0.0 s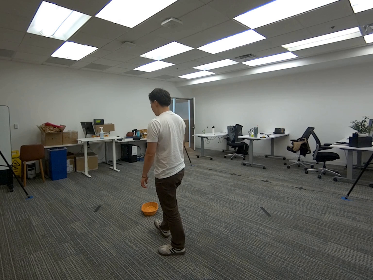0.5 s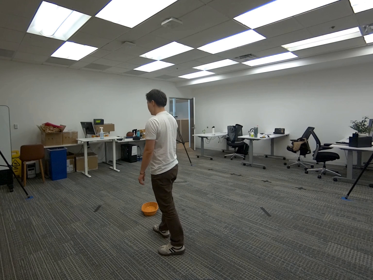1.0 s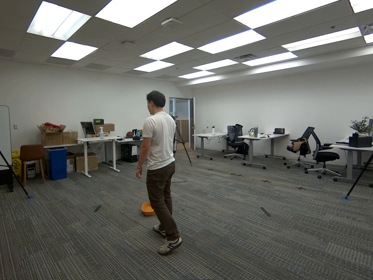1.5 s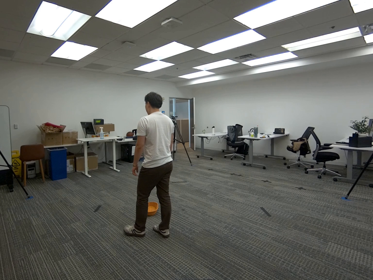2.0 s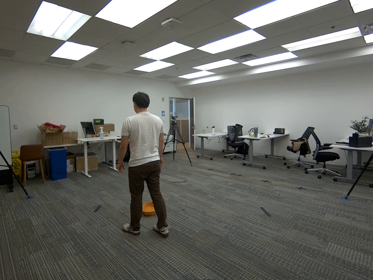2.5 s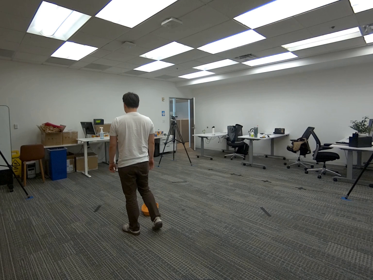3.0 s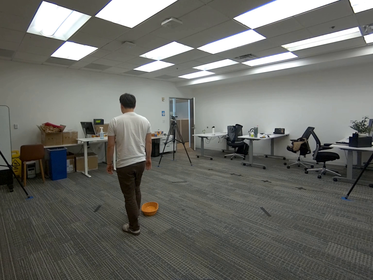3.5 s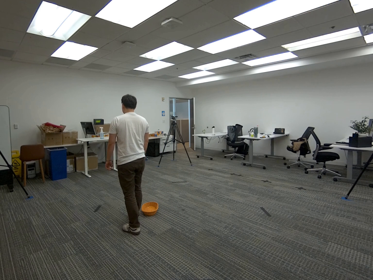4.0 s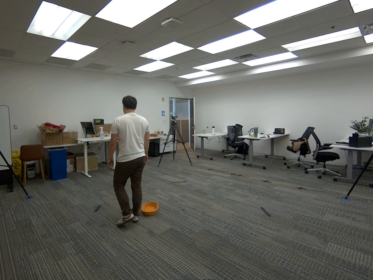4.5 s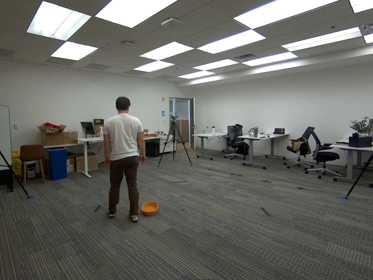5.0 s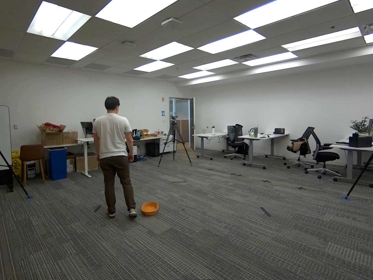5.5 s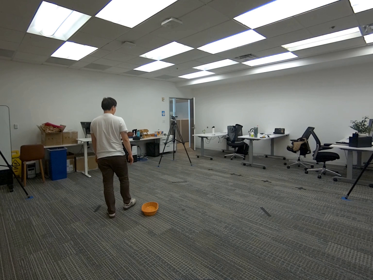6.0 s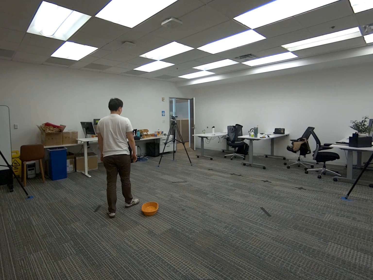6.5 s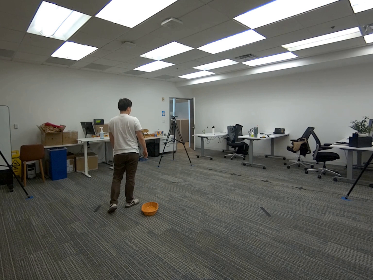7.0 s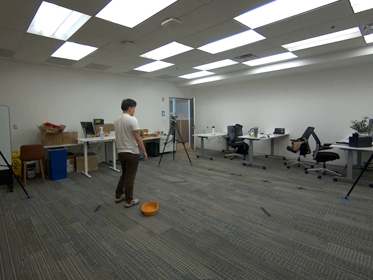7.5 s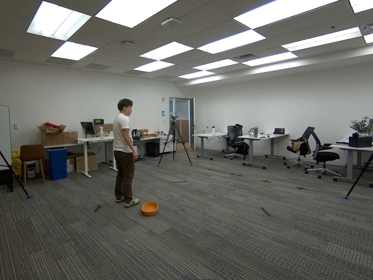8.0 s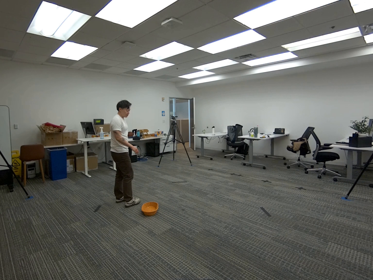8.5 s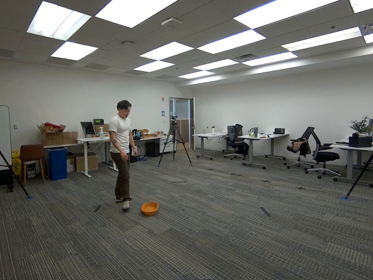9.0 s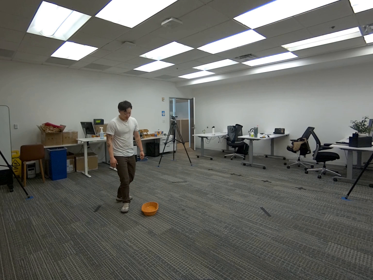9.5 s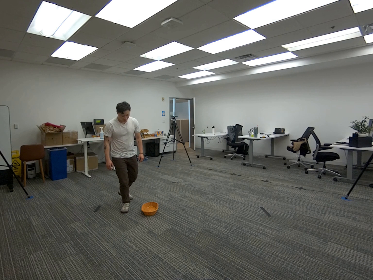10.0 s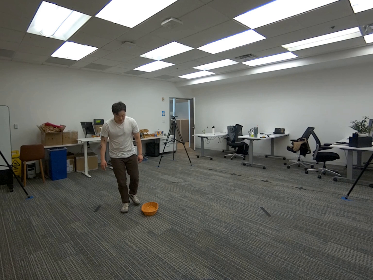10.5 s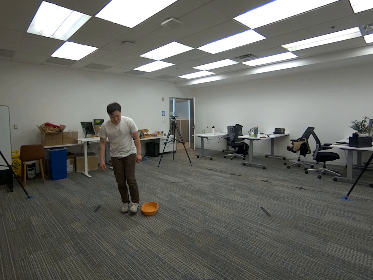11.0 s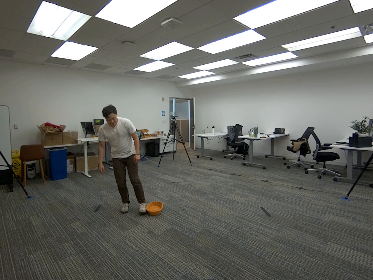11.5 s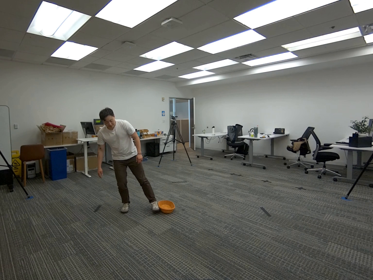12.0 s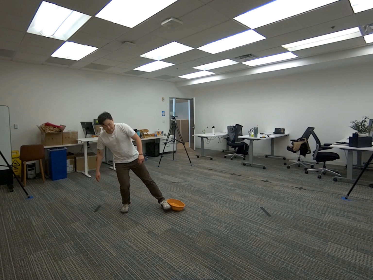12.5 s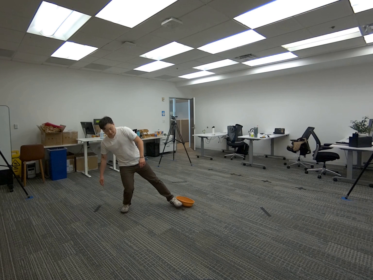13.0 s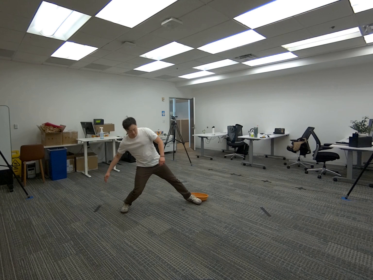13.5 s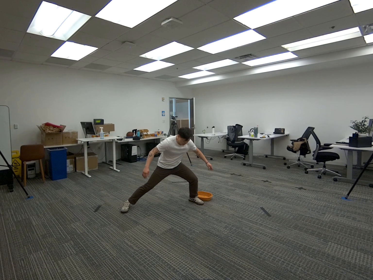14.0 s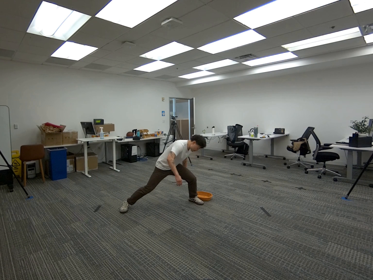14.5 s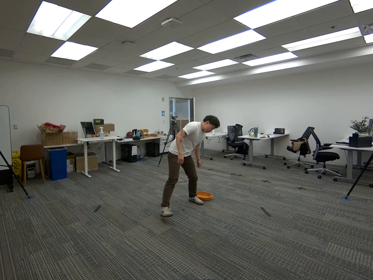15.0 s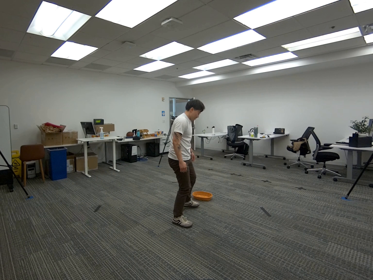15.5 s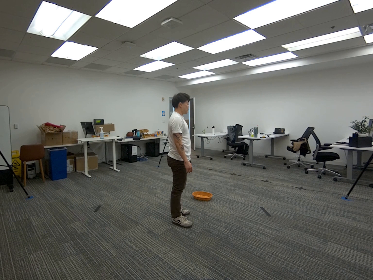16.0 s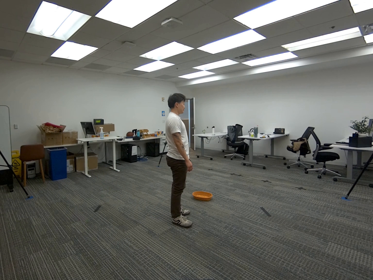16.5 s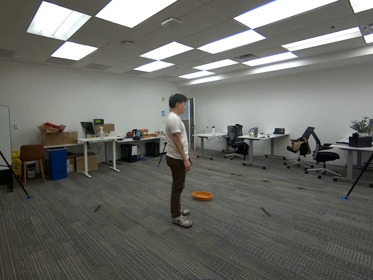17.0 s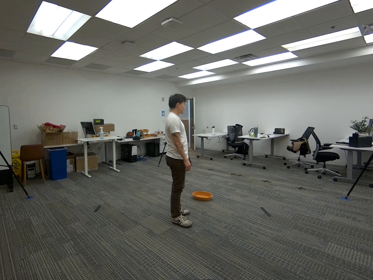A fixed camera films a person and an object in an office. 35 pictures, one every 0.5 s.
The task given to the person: Walk to the woven basket from the ground and use your left foot and push it to the side.
